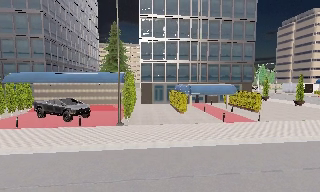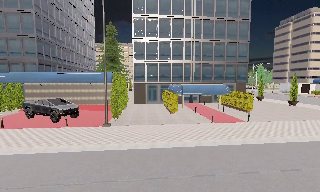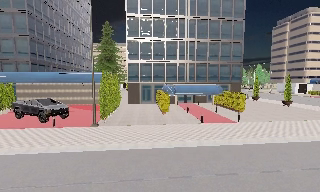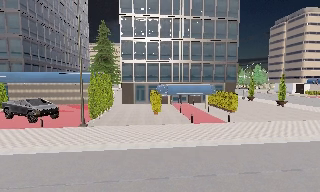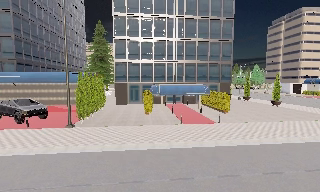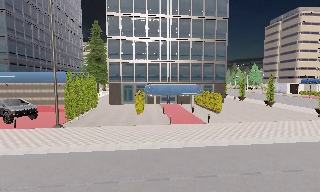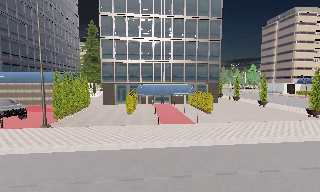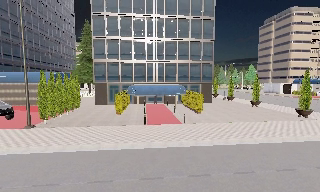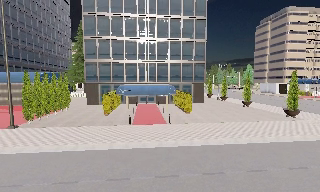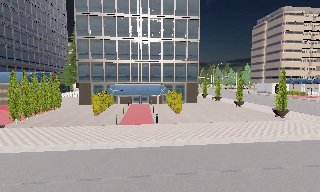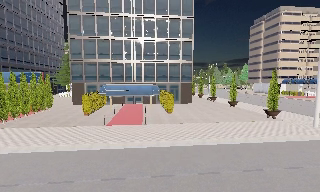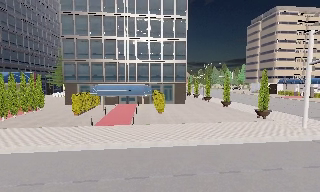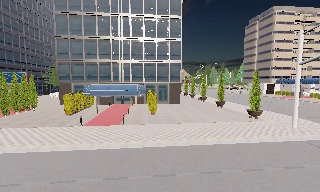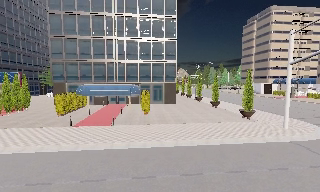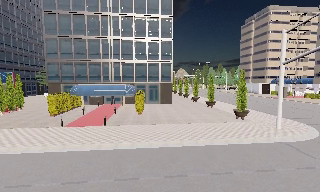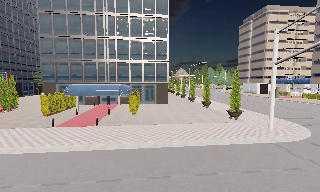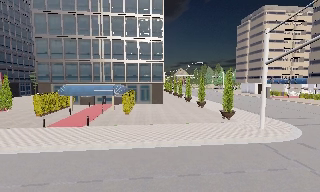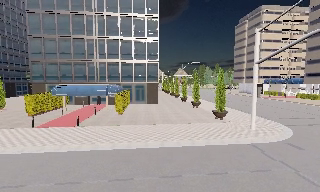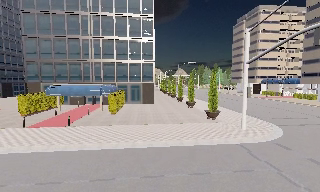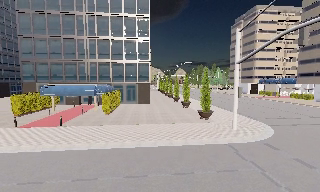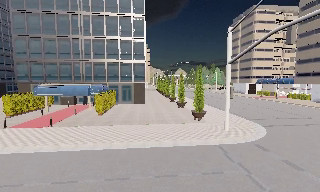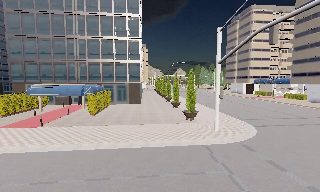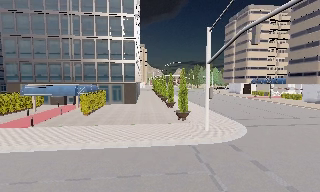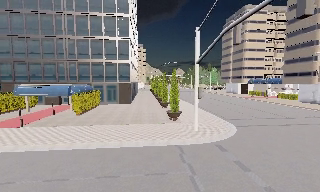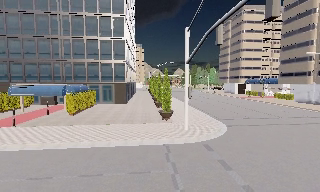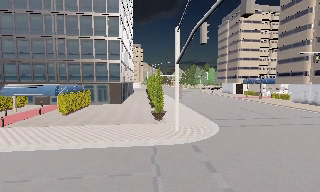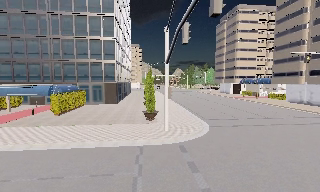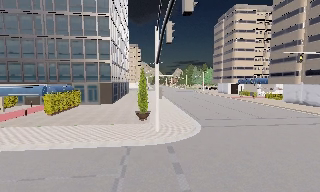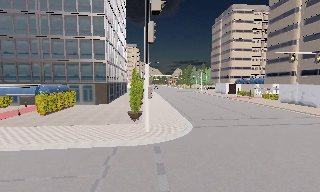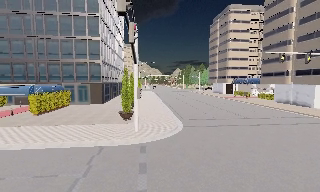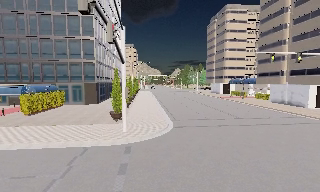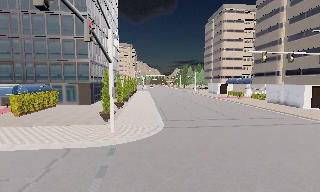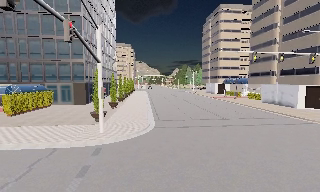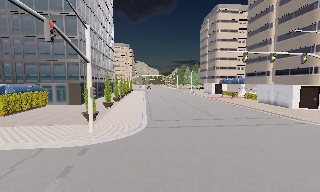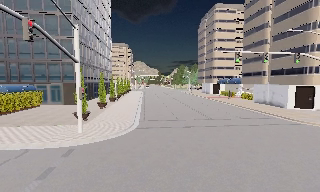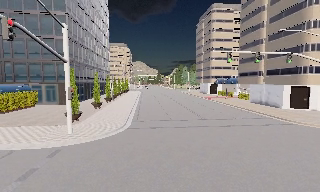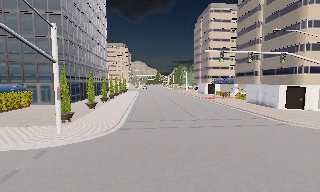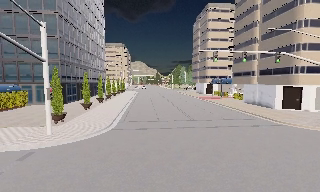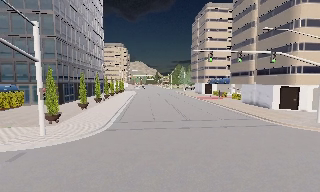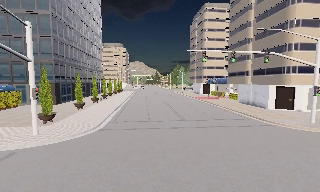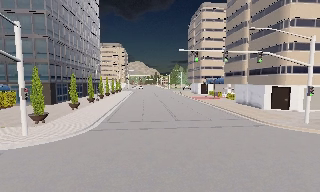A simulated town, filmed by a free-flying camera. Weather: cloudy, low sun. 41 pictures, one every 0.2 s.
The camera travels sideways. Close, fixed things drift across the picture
to the left.
0.0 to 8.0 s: The camera travels to its right, about 35 m, so close, fixed things drift to the left.
The film runs backward here.
